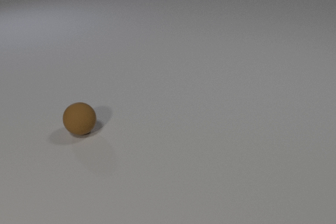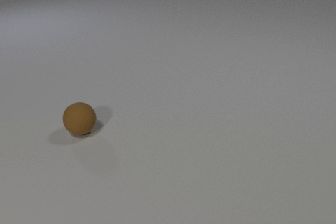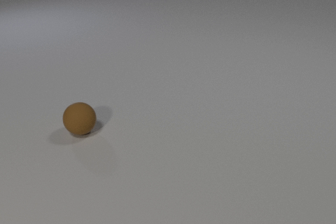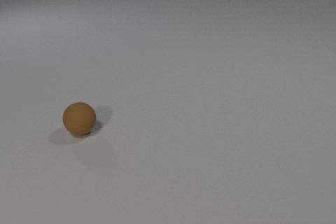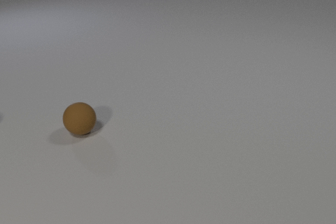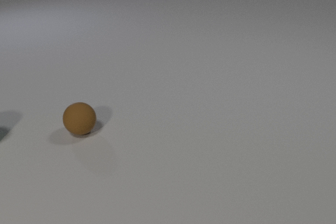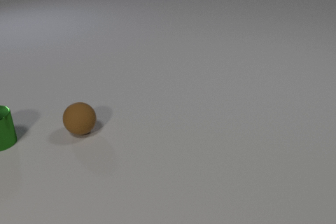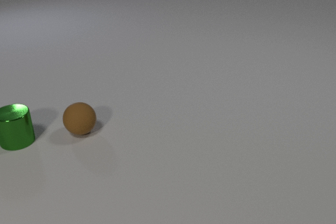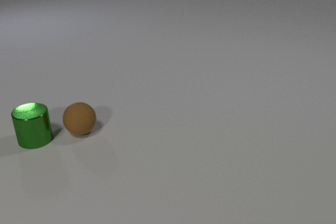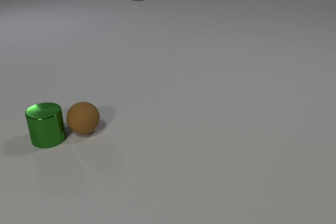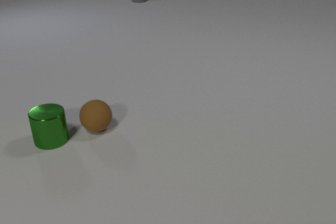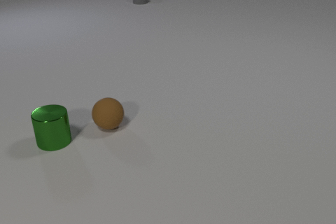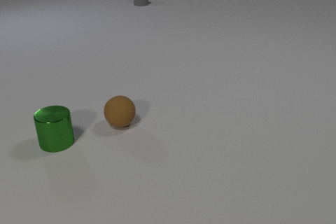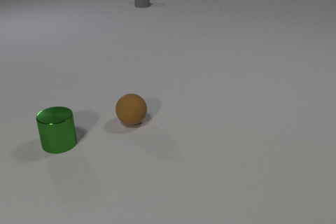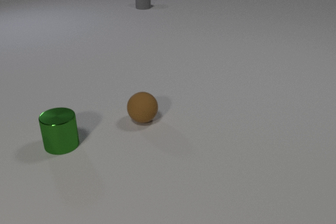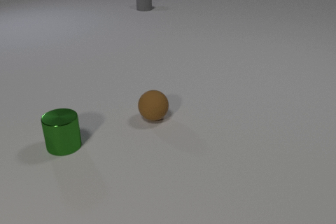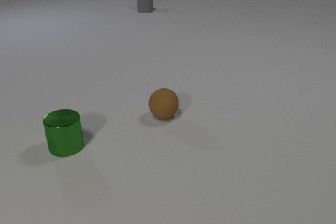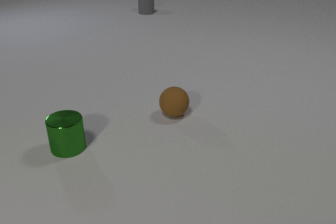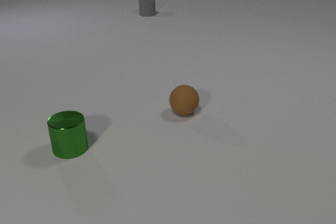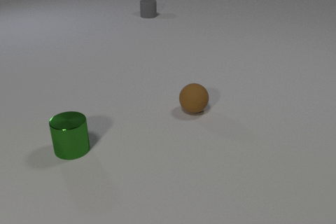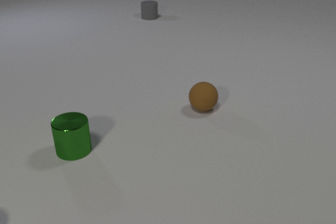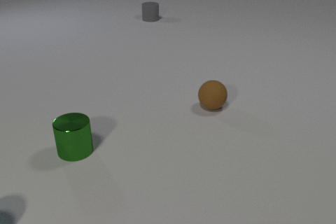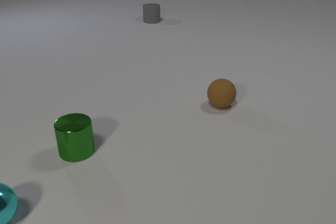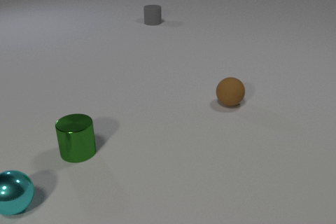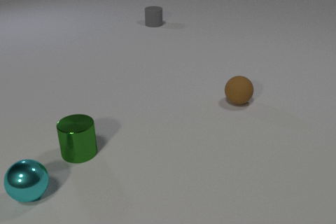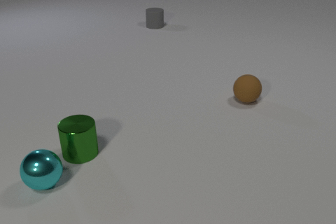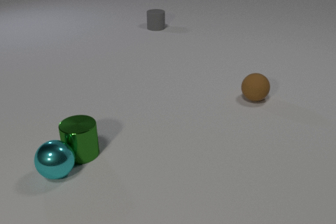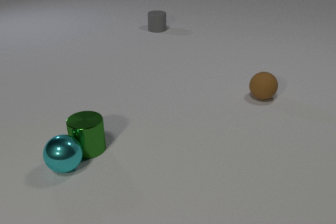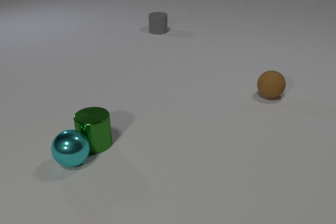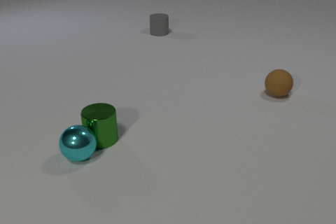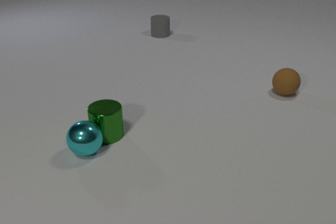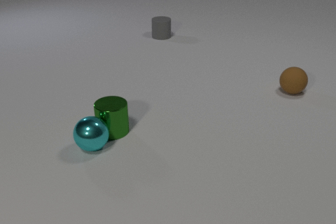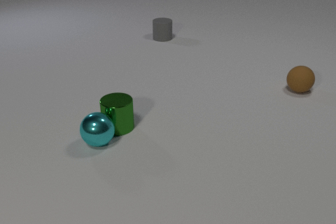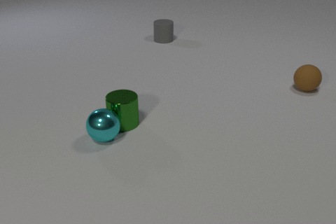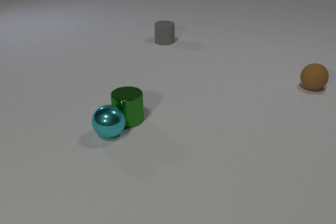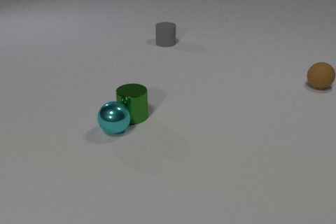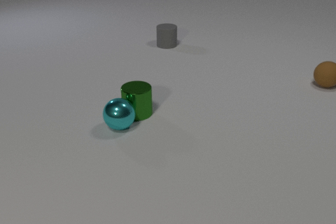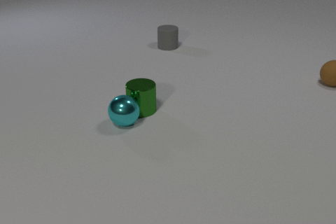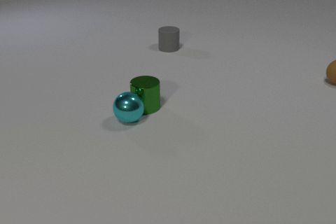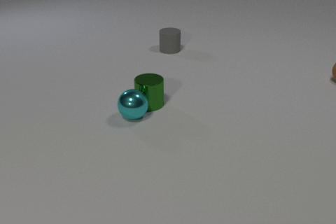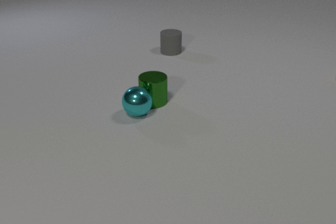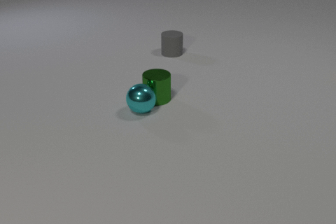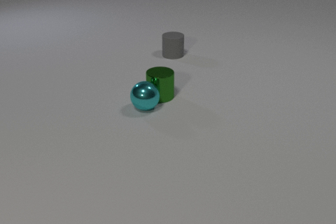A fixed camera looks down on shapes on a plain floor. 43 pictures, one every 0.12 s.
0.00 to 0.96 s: The green metal cylinder comes in at the left edge, slides to the right. The gray rubber cylinder comes in at the top edge, slides toward the camera.
0.96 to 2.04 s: The green metal cylinder slides to the right and toward the camera. The brown rubber sphere rolls to the right. The gray rubber cylinder slides toward the camera. The green metal cylinder and the brown rubber sphere collide.
2.04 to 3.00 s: The green metal cylinder slides toward the camera and to the right. The brown rubber sphere rolls to the right and away from the camera. The cyan metal sphere comes in at the left edge, rolls to the right and away from the camera. The gray rubber cylinder slides toward the camera.
3.00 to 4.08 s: The green metal cylinder slides away from the camera and to the right. The brown rubber sphere rolls to the right and away from the camera. The cyan metal sphere rolls away from the camera and to the right. The gray rubber cylinder slides toward the camera. The green metal cylinder and the cyan metal sphere collide.
4.08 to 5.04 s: The green metal cylinder slides away from the camera and to the right. The brown rubber sphere rolls to the right and away from the camera, leaves at the right edge. The cyan metal sphere rolls away from the camera and to the right. The gray rubber cylinder slides toward the camera.
How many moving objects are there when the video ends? 3.
What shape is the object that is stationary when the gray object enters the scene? sphere.
What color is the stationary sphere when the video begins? brown.
